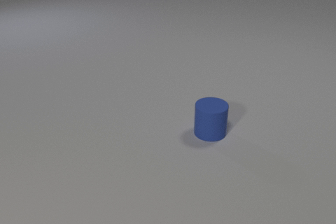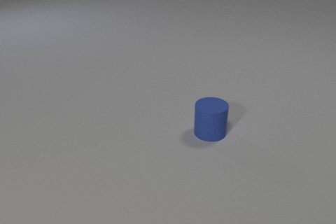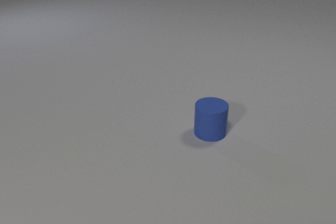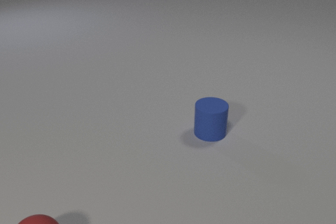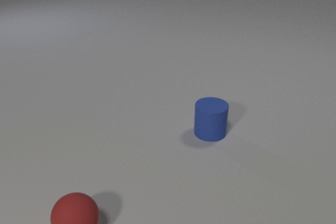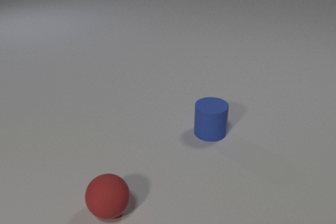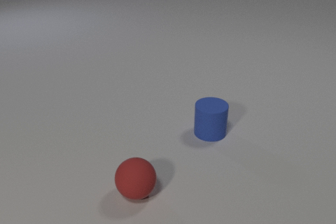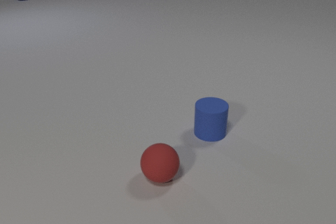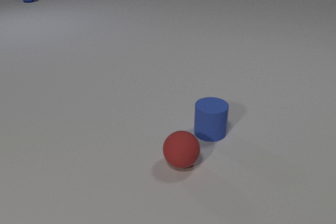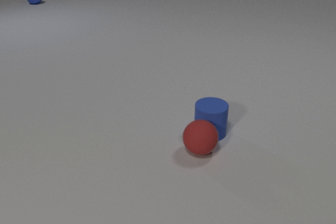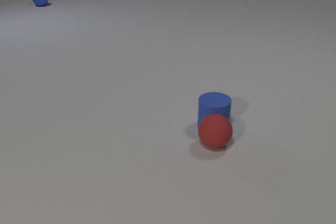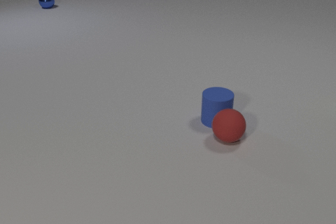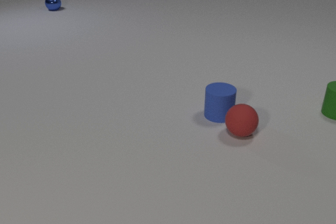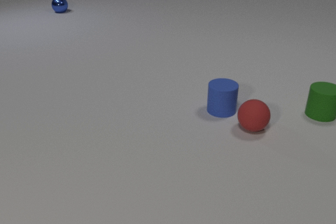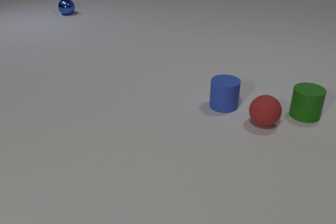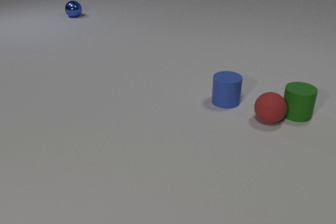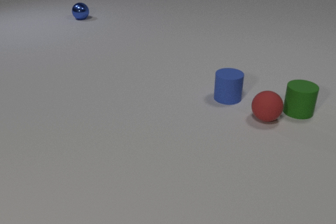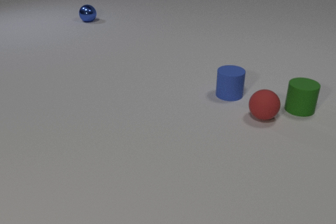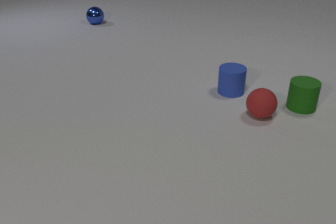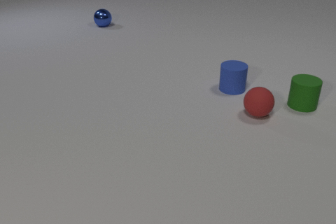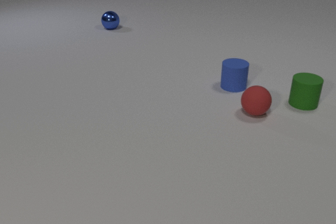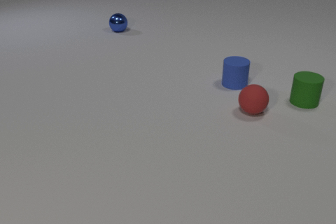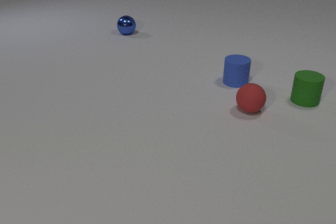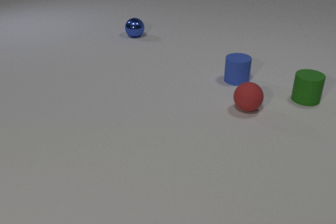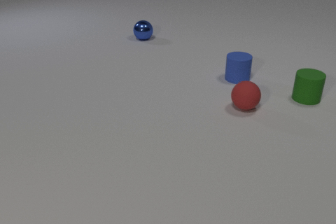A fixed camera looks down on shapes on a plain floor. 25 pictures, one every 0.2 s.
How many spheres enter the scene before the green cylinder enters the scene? 2.
How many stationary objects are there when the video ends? 0.
What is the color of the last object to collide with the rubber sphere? green.
0.0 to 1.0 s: The red rubber sphere comes in at the bottom edge, rolls to the right and away from the camera.
1.0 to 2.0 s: The red rubber sphere rolls away from the camera and to the right. The blue rubber cylinder slides away from the camera. The blue metal sphere comes in at the top edge, rolls toward the camera and to the right. The red rubber sphere and the blue rubber cylinder collide.
2.0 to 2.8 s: The red rubber sphere rolls away from the camera and to the right. The blue rubber cylinder slides away from the camera. The green rubber cylinder comes in at the right edge, slides to the left and toward the camera. The blue metal sphere rolls toward the camera and to the right.
2.8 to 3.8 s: The red rubber sphere rolls away from the camera. The blue rubber cylinder slides away from the camera. The green rubber cylinder slides away from the camera. The blue metal sphere rolls toward the camera and to the right. The red rubber sphere and the green rubber cylinder collide.
3.8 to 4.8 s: The red rubber sphere rolls to the left and away from the camera. The blue rubber cylinder slides away from the camera. The green rubber cylinder slides away from the camera. The blue metal sphere rolls toward the camera and to the right.
